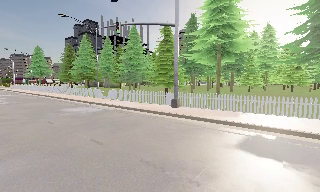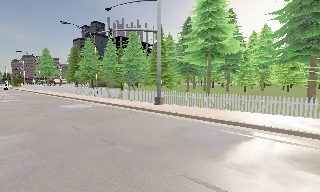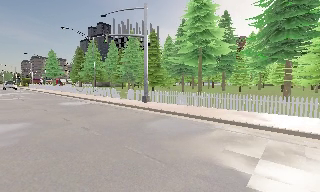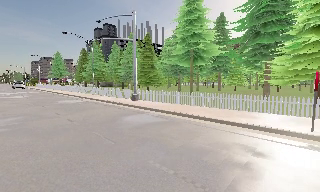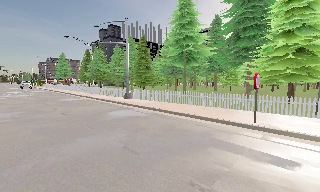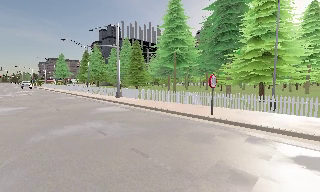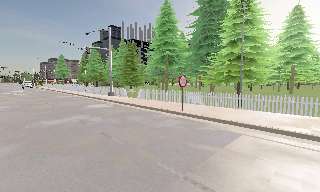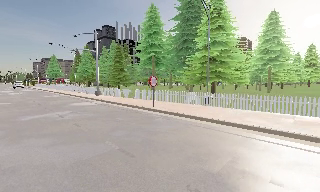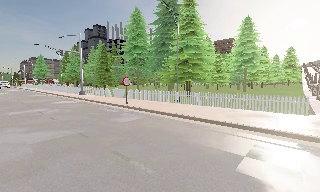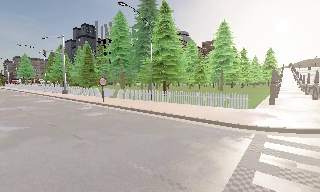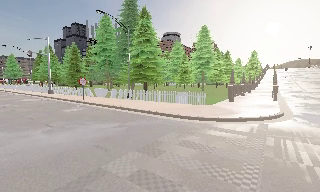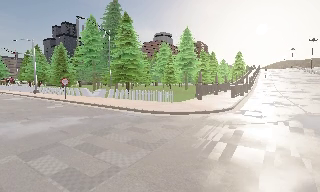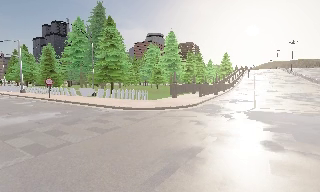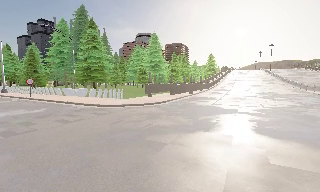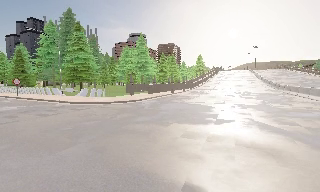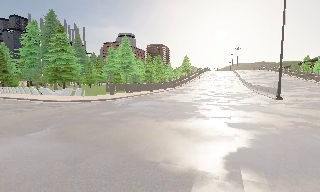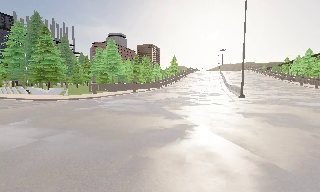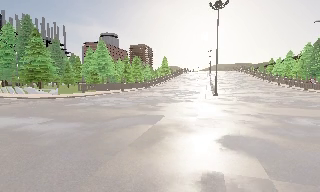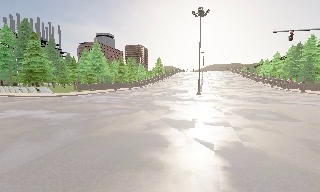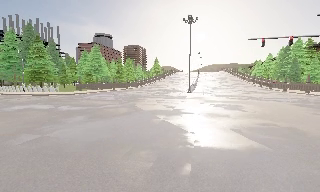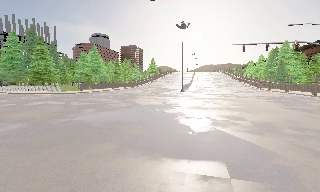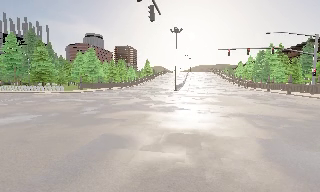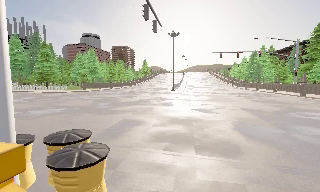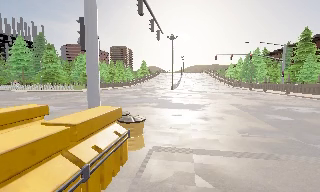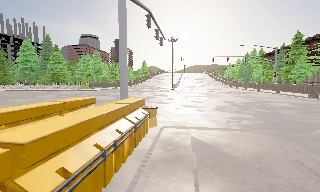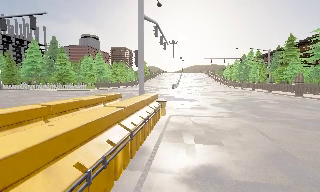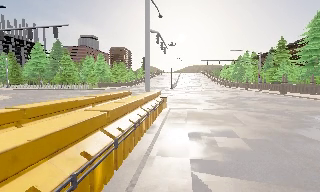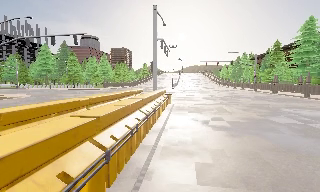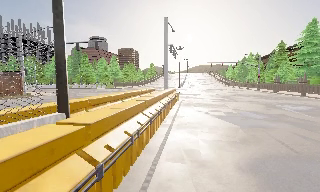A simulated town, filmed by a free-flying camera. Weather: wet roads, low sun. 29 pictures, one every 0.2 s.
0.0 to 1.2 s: The camera travels to its right and backward, about 12 m, so close, fixed things drift to the left.
1.2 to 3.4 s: The camera swings to its right by about 30 degrees, and the scene slides to the left. It travels to its right and backward, about 25 m, so close, fixed things drift to the left.
3.4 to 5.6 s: The camera travels backward, about 25 m, so what stands in front gets smaller.
The film runs backward here.
